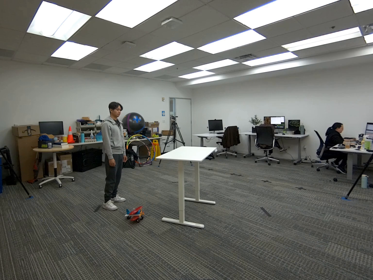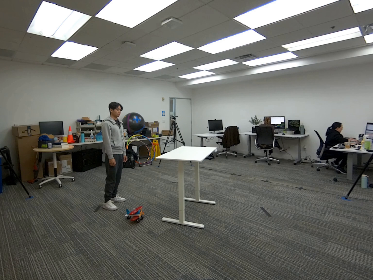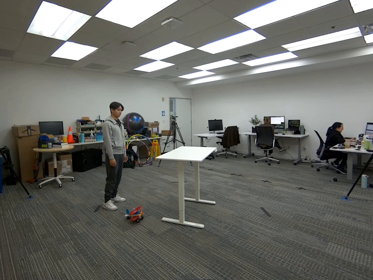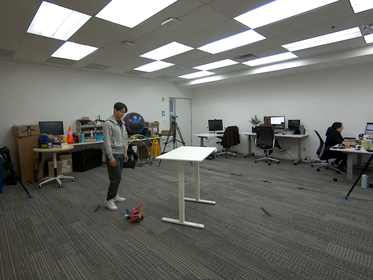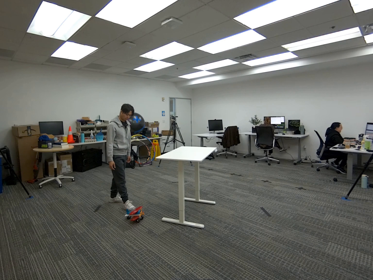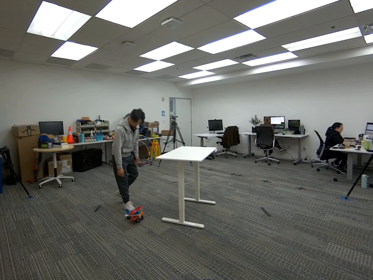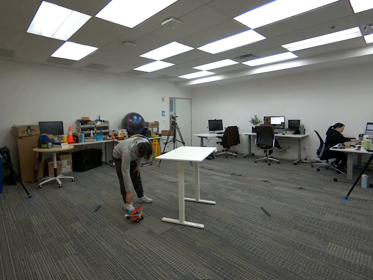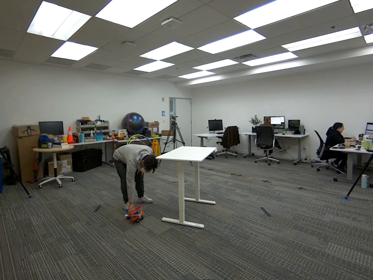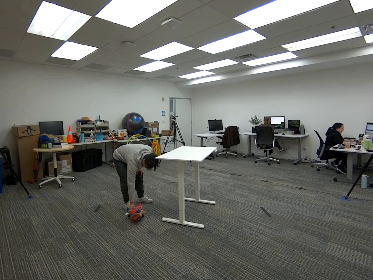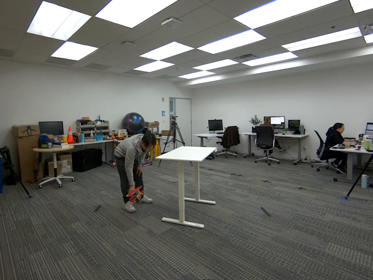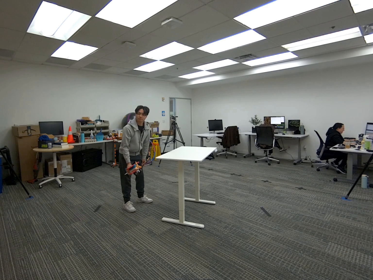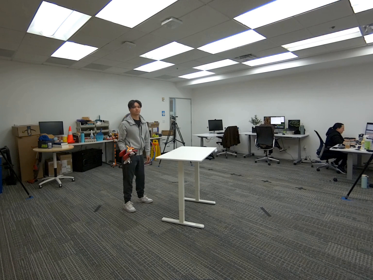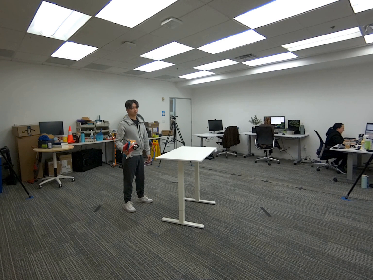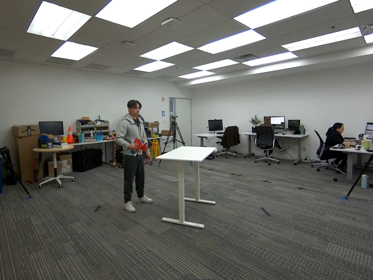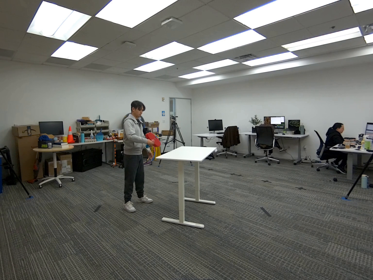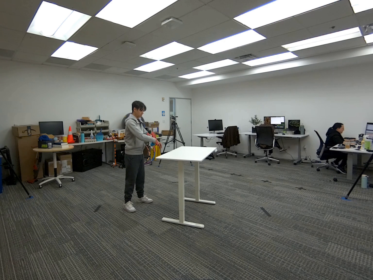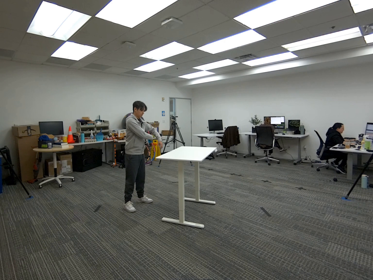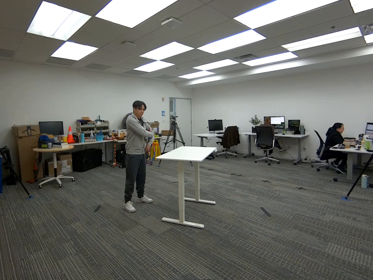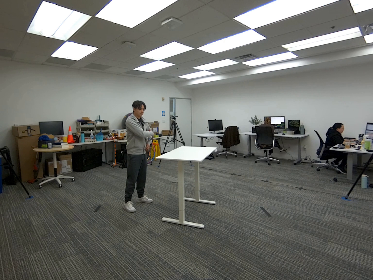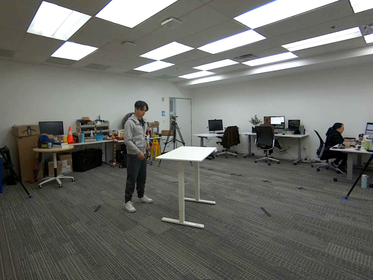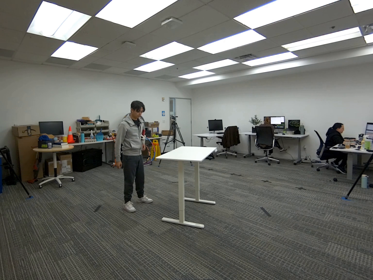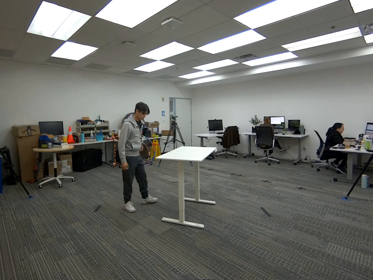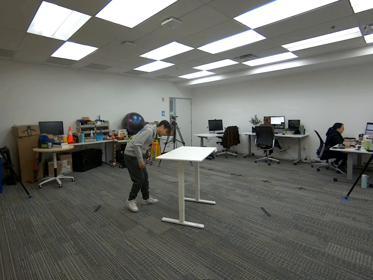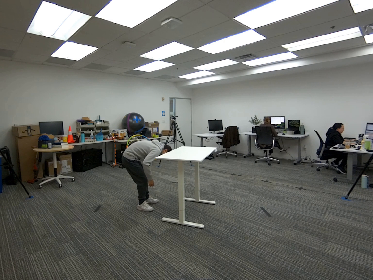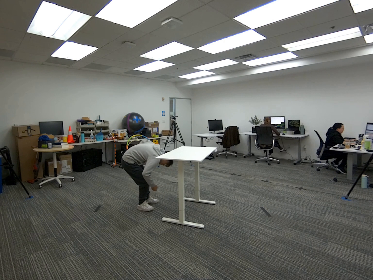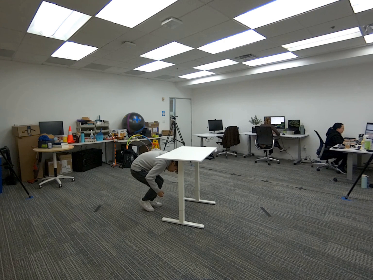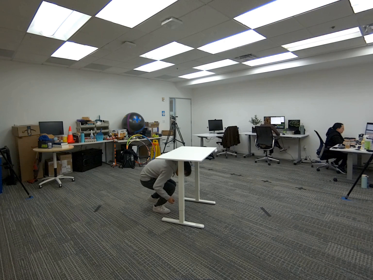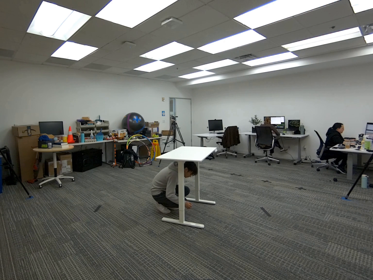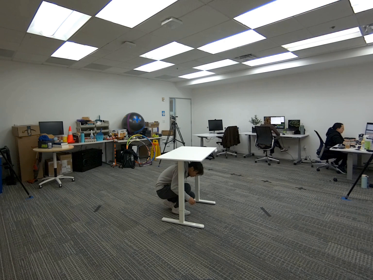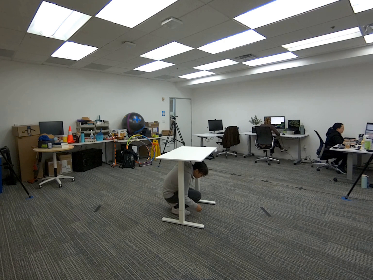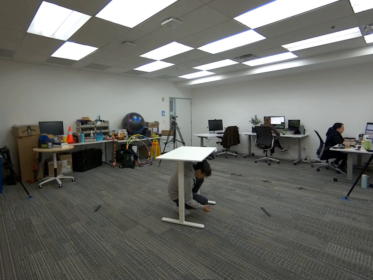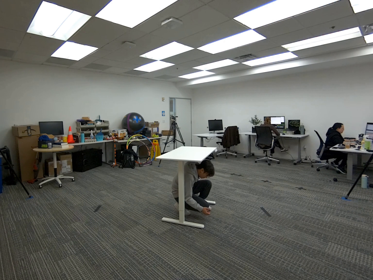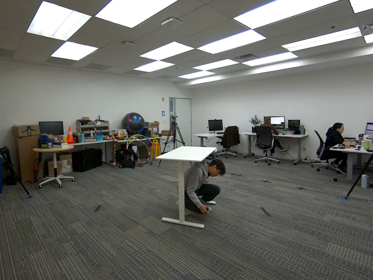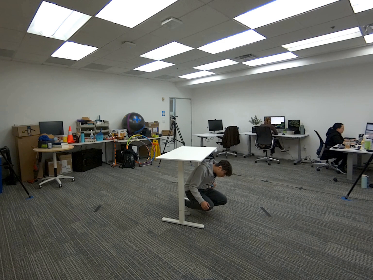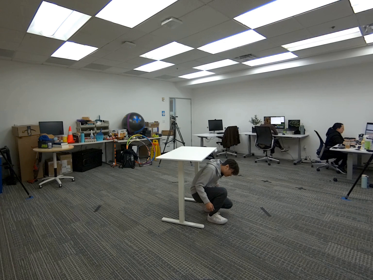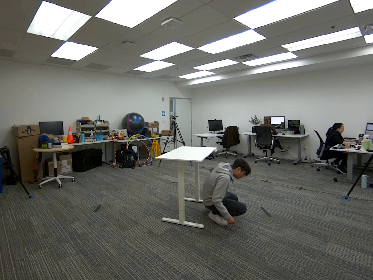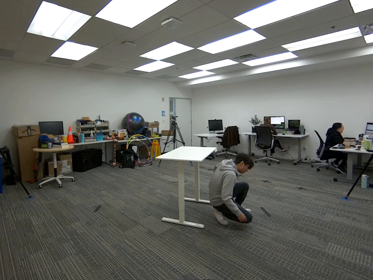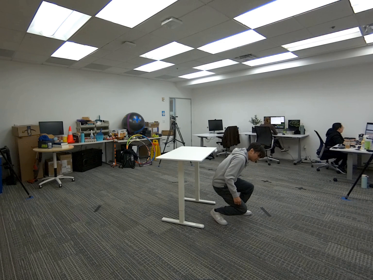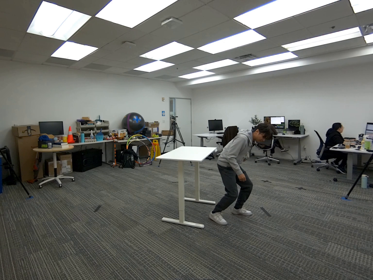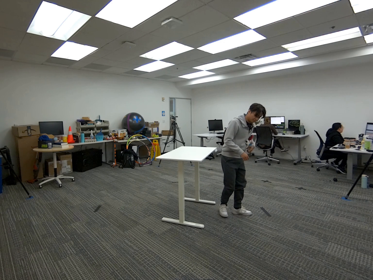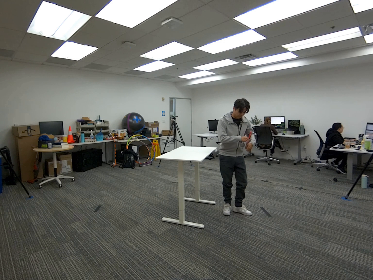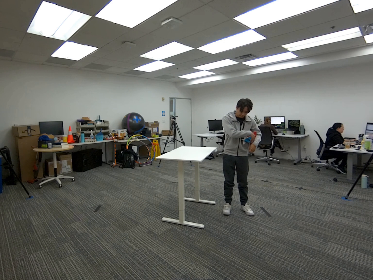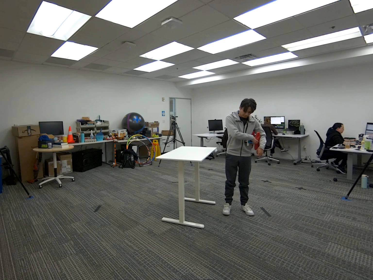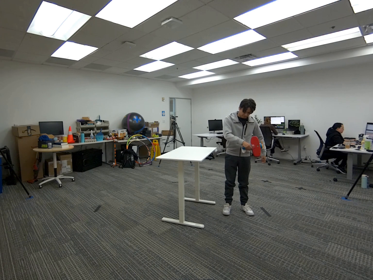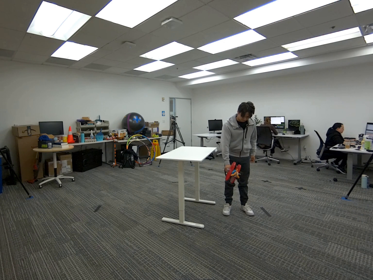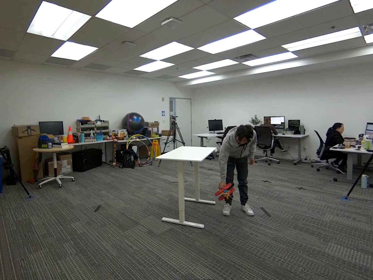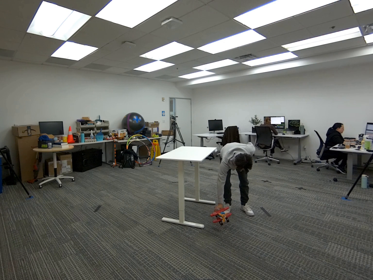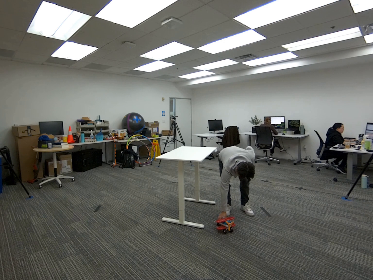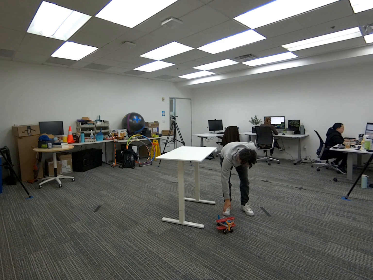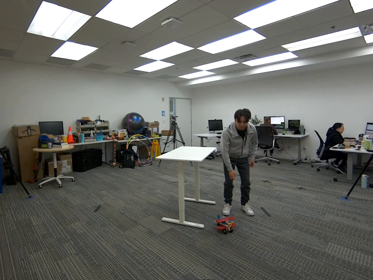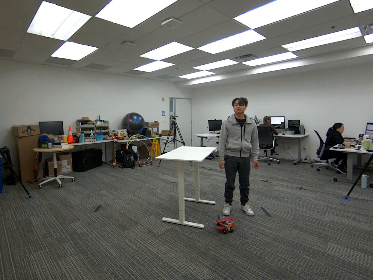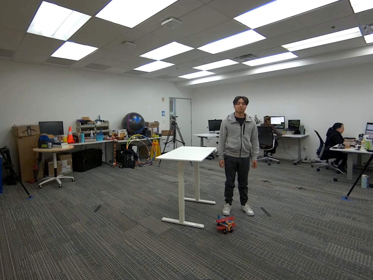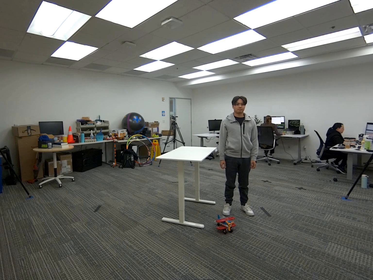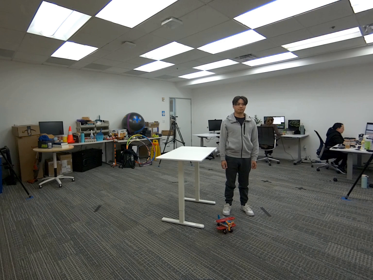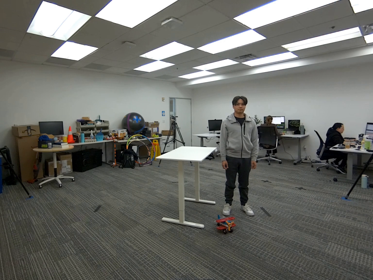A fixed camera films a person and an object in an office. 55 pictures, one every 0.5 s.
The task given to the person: Walk to the airplane on the ground, pick it up with your right hand, tuck it under your left arm, and crawl under and through the desk. Place the airplane back on the ground.
